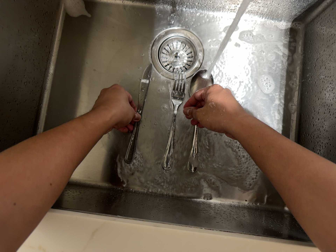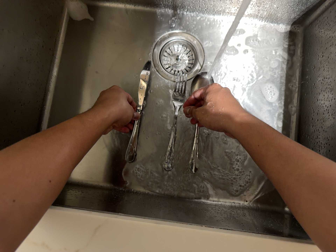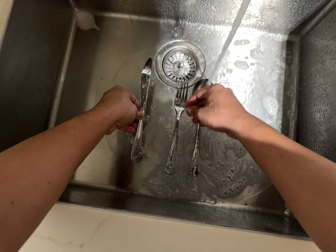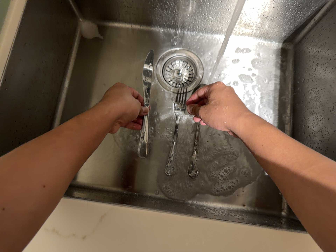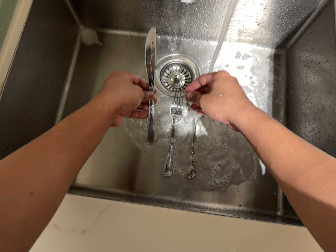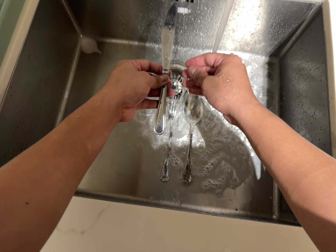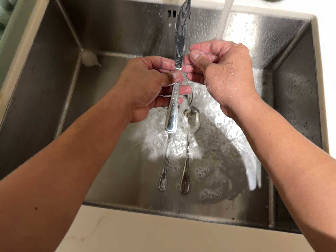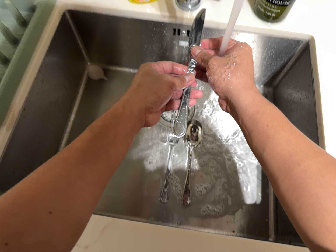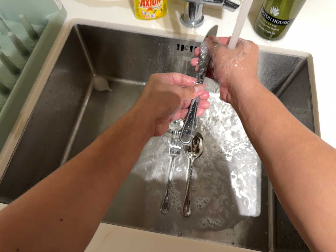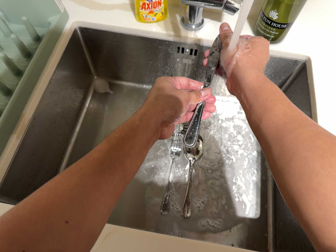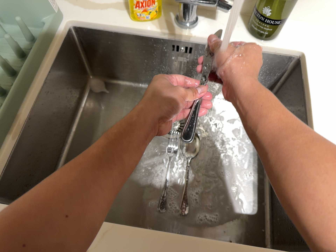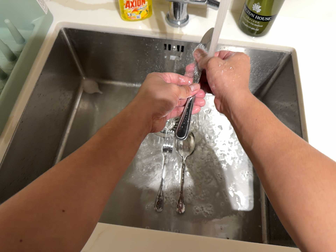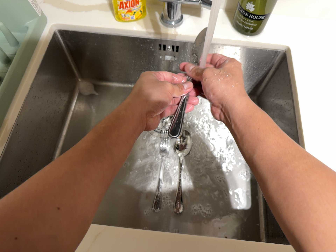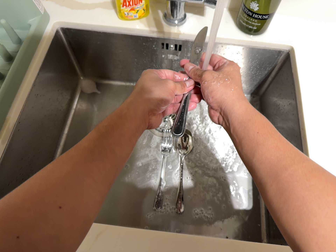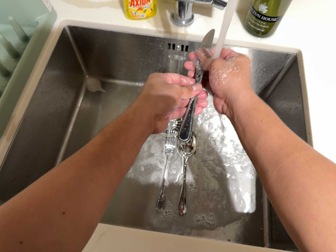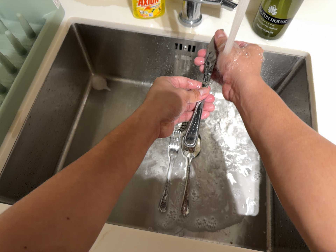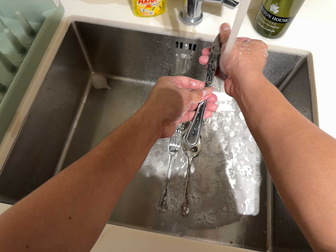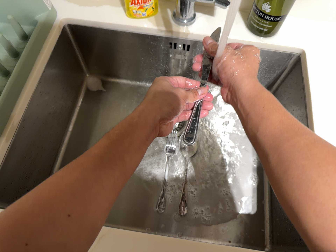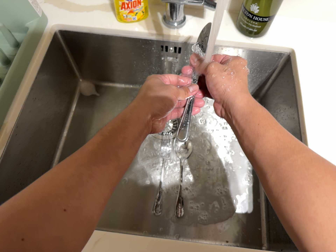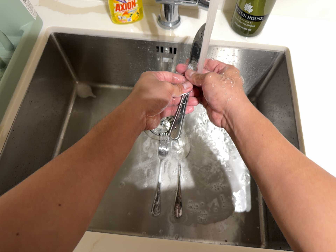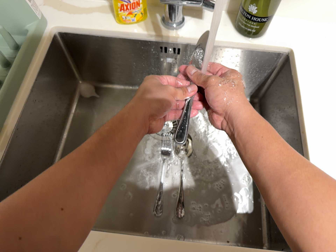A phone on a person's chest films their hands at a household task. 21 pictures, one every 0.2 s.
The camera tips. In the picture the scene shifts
downward.
0.0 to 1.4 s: The camera travels backward and toward the bottom of its view, about 12 cm, so what stands in front gets smaller. Its aim tips toward the top of its view by about 15 degrees, and the scene shifts downward.
1.4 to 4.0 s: The camera shifts only a little, or ends up much as it began.
The film runs backward here.
